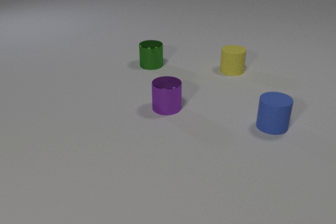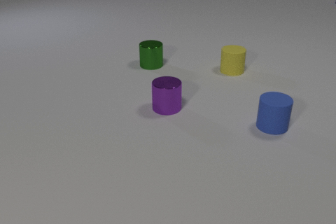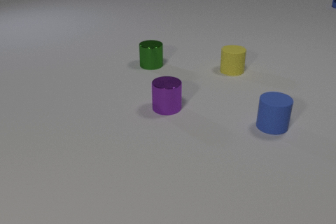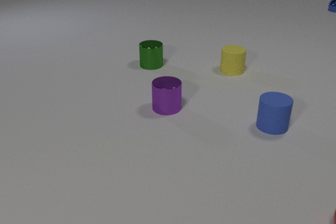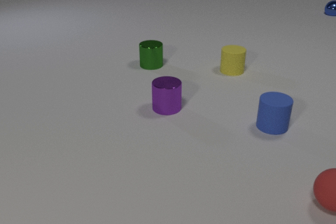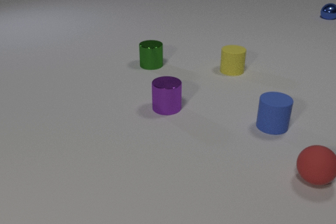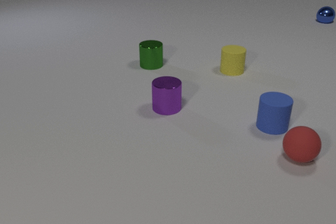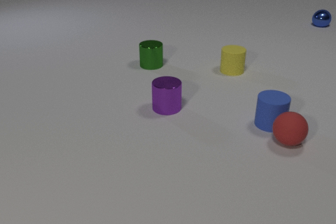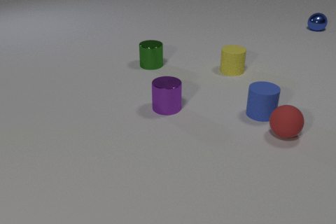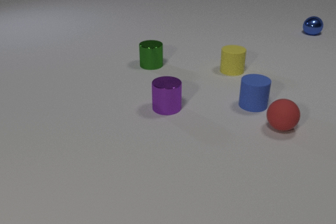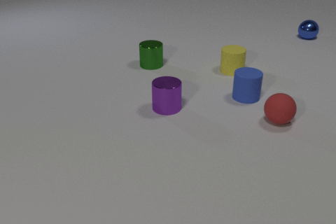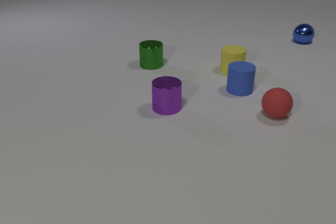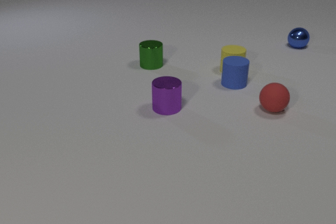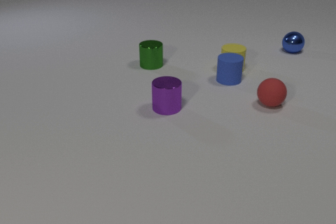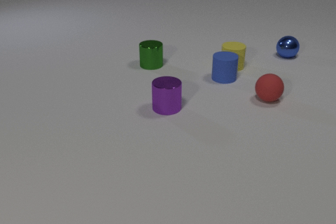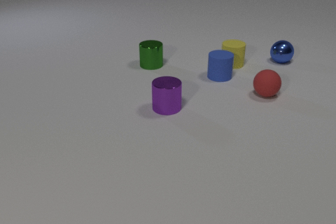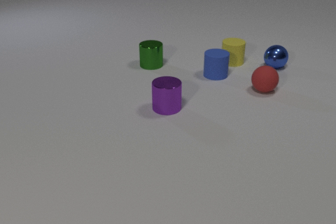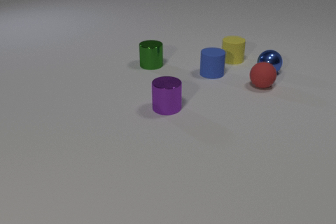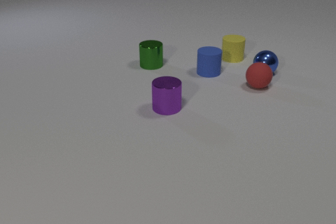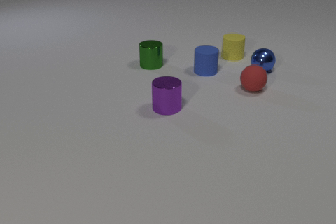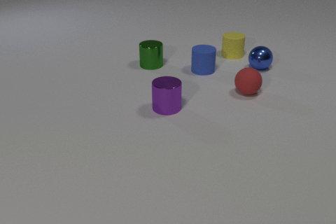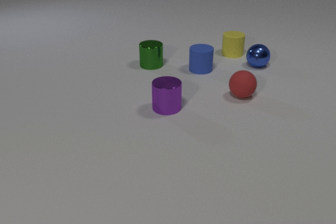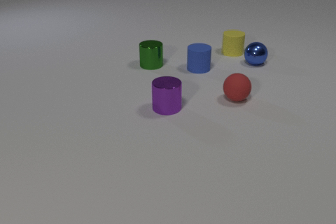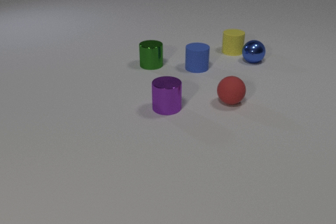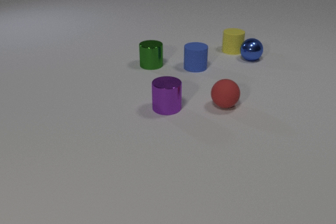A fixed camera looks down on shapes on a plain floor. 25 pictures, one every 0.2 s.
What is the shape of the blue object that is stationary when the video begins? cylinder.
What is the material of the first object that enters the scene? metal.
Are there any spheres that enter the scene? yes.
0.0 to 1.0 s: The red rubber sphere comes in at the right edge, rolls away from the camera and to the left. The blue metal sphere comes in at the right edge, rolls toward the camera.
1.0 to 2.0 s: The red rubber sphere rolls away from the camera and to the left. The blue rubber cylinder slides away from the camera and to the left. The blue metal sphere rolls toward the camera. The red rubber sphere and the blue rubber cylinder collide.
2.0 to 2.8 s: The red rubber sphere rolls away from the camera. The blue rubber cylinder slides away from the camera and to the left. The blue metal sphere rolls toward the camera. The yellow rubber cylinder slides away from the camera. The blue rubber cylinder and the yellow rubber cylinder collide.
2.8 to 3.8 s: The red rubber sphere rolls away from the camera and to the left. The blue rubber cylinder slides to the left and away from the camera. The blue metal sphere rolls toward the camera and to the left. The yellow rubber cylinder slides away from the camera. The red rubber sphere and the blue metal sphere collide.
3.8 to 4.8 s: The red rubber sphere rolls toward the camera and to the left. The blue rubber cylinder slides to the left and away from the camera. The blue metal sphere rolls away from the camera and to the left. The yellow rubber cylinder slides away from the camera.
